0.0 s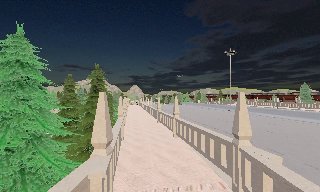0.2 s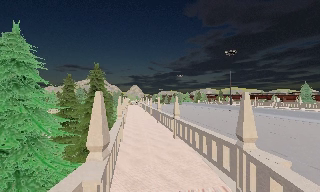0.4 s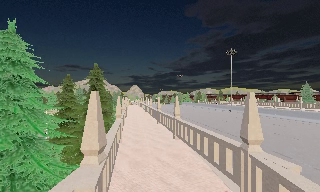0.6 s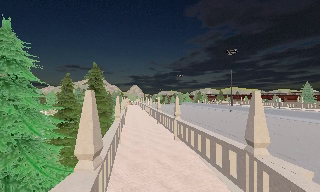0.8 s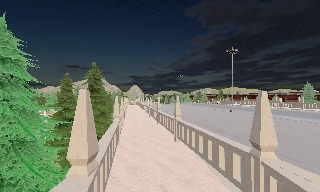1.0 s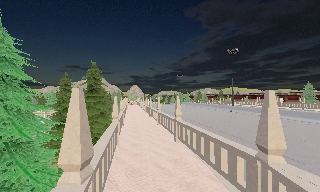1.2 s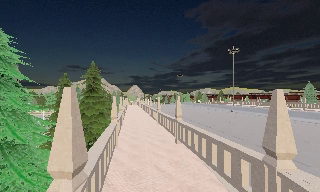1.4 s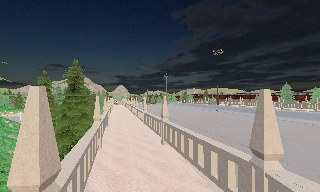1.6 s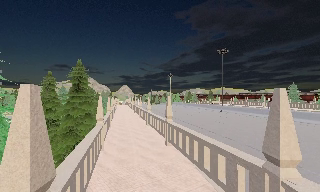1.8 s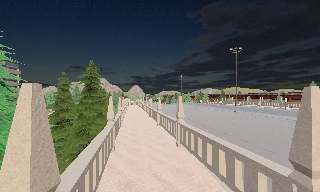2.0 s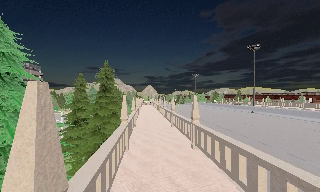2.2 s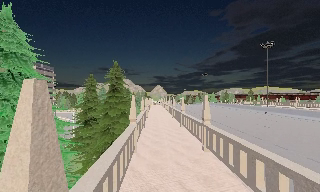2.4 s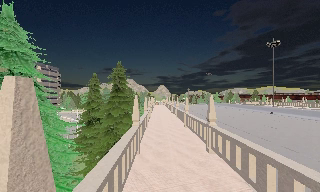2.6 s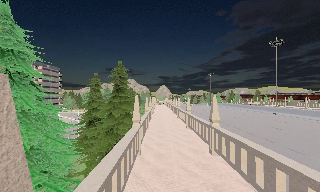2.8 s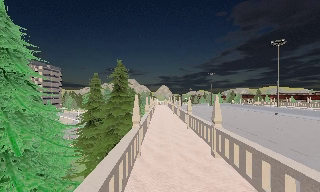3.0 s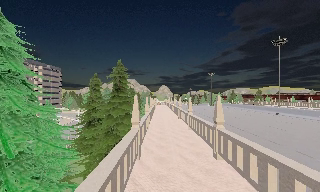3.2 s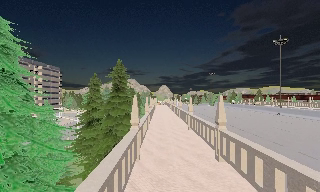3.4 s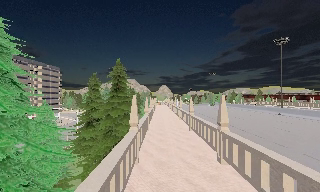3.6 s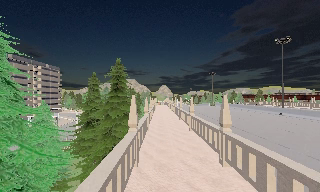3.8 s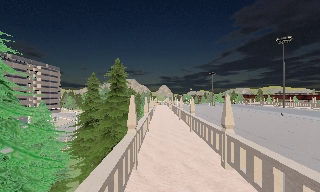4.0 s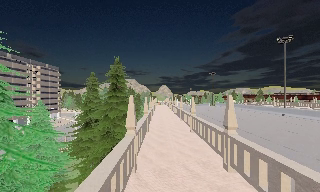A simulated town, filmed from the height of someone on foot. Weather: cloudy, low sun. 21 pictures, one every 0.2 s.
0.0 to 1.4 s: The camera travels forward, about 1.5 m, so what stands in front looms larger.
1.4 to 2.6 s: The scene slides to the right, as the camera pans about 15 degrees to its left. It travels forward, about 1.5 m, so what stands in front looms larger.
2.6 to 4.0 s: The camera travels forward, about 1.5 m, so what stands in front looms larger.
The film runs forward here.
